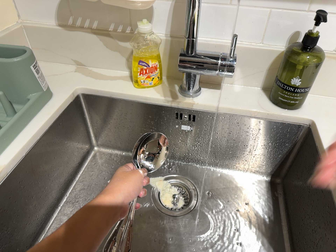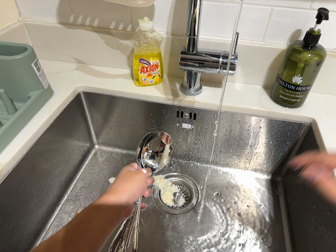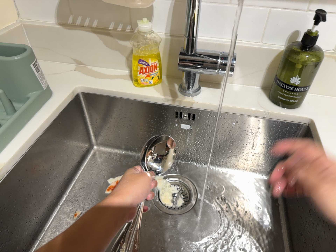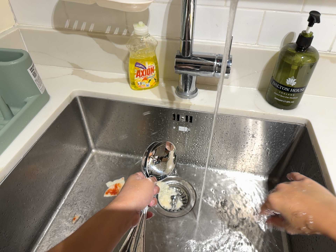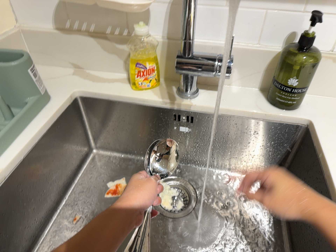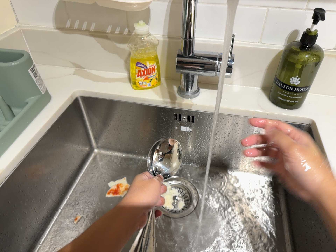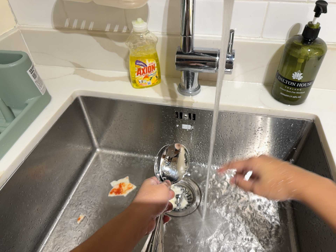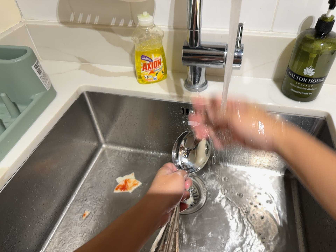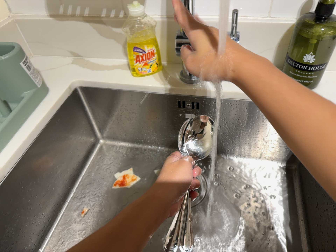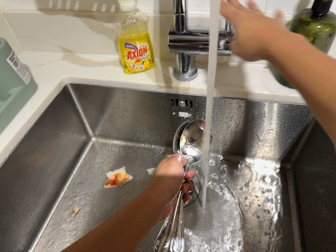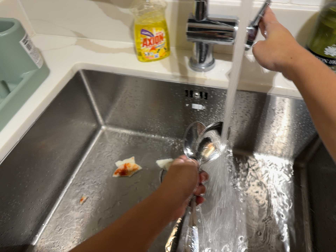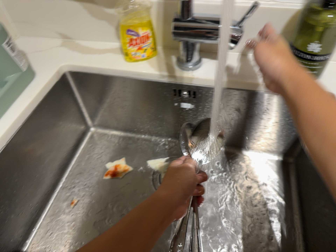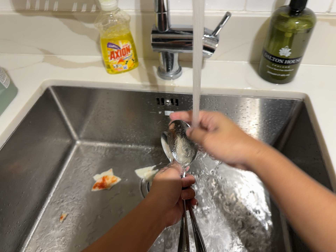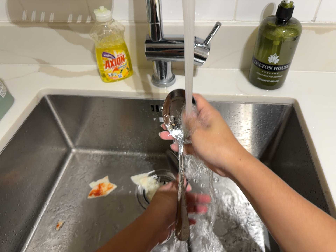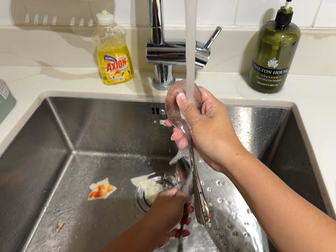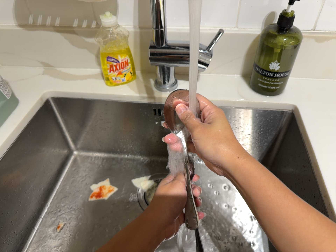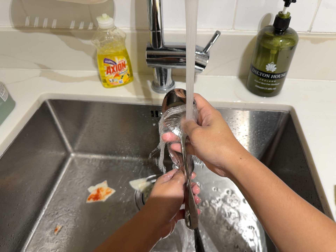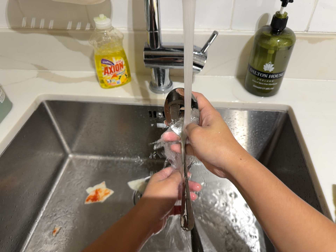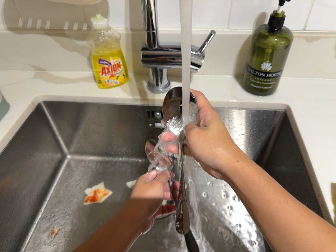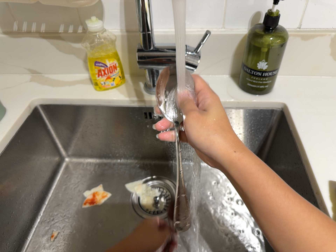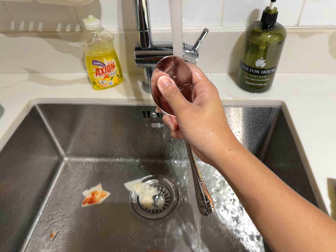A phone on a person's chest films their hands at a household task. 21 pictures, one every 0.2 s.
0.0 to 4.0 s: The camera rolls about its line of sight by about 10 degrees, and the scene rotates counterclockwise.
The film runs backward here.
